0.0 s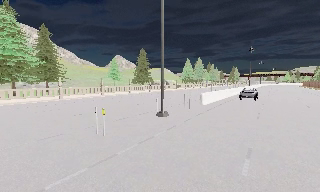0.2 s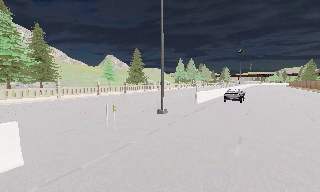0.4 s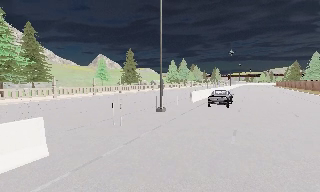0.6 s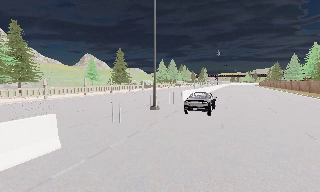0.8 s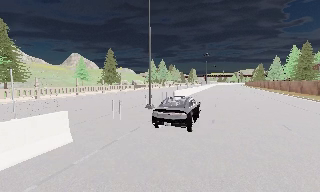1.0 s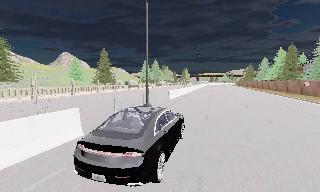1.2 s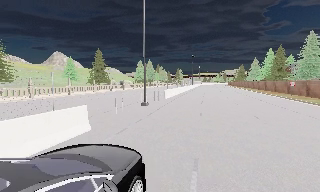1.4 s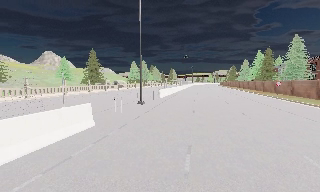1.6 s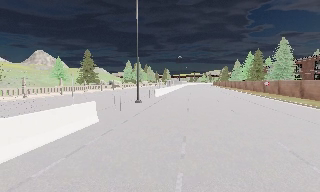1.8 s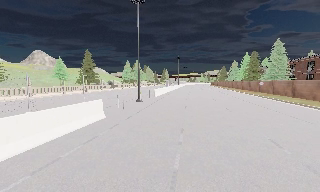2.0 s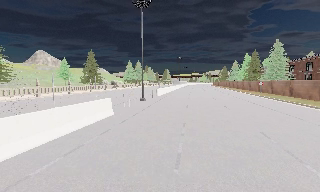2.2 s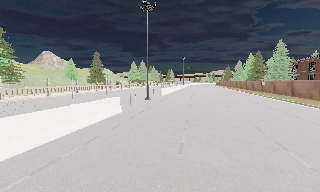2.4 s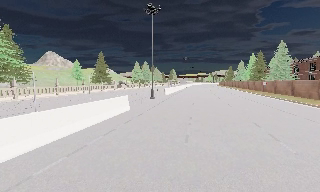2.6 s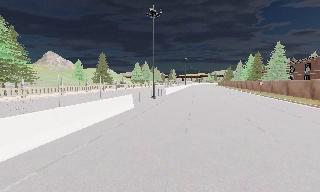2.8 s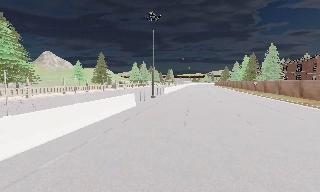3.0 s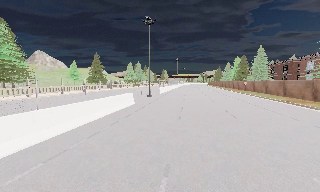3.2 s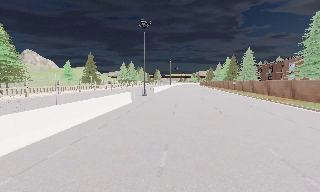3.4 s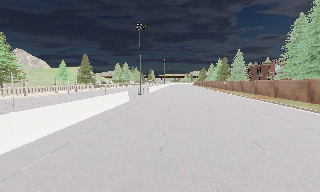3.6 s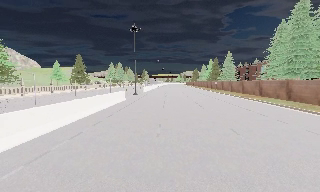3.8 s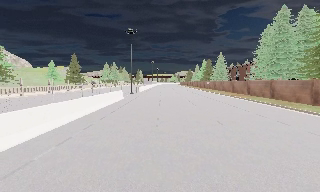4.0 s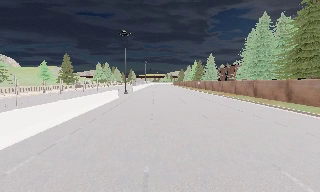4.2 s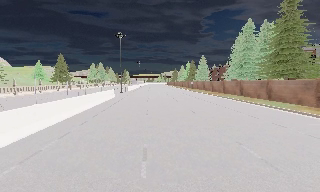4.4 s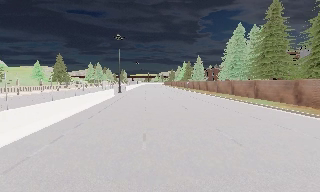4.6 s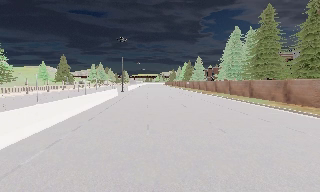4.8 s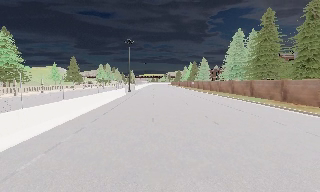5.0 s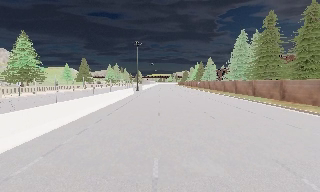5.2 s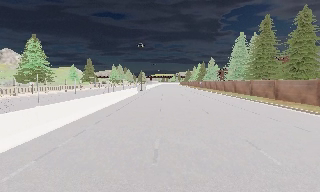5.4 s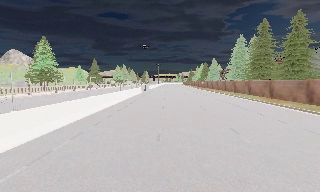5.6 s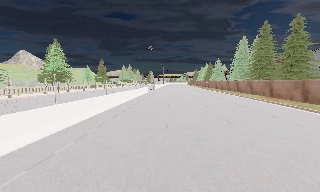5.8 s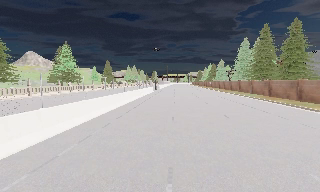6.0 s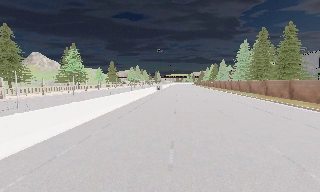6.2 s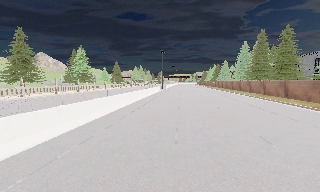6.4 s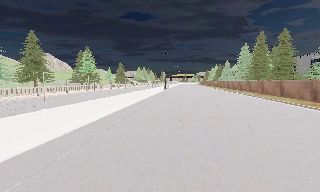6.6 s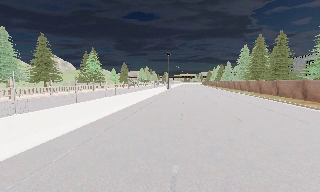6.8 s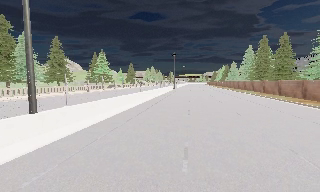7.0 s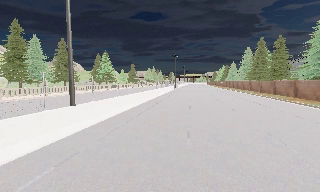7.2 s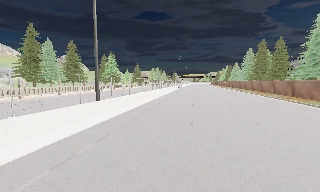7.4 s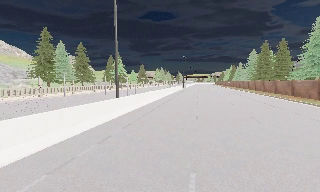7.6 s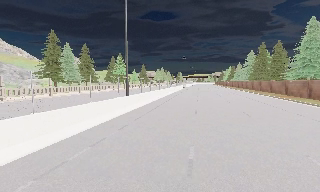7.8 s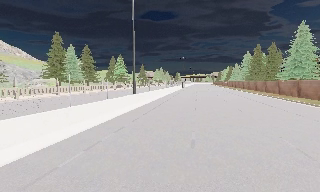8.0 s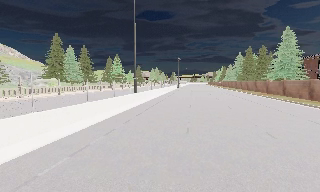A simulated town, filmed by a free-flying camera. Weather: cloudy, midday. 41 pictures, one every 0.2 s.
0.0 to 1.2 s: The camera pans to its right, which is clockwise from overhead, by about 20 degrees. It travels backward and to its left, about 6 m, so what stands in front gets smaller.
1.2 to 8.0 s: The camera travels backward, about 50 m, so what stands in front gets smaller.
The film runs backward here.
